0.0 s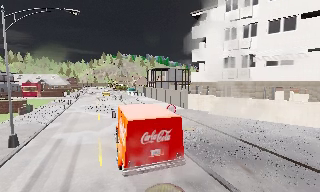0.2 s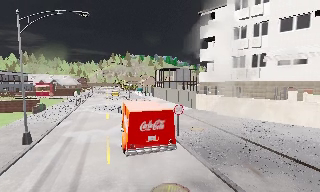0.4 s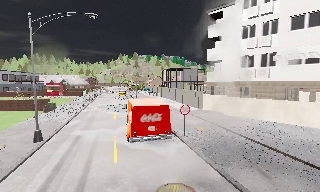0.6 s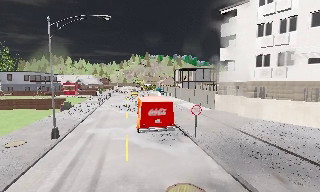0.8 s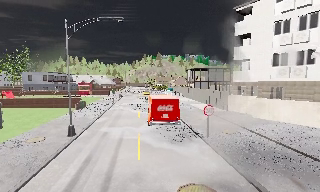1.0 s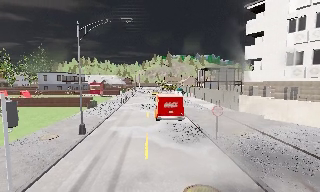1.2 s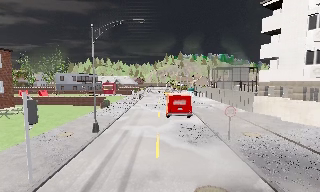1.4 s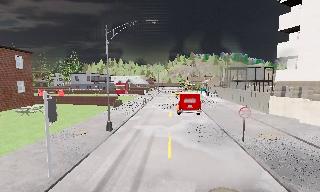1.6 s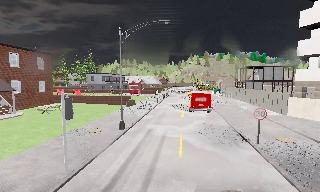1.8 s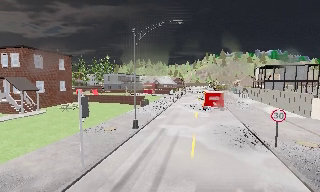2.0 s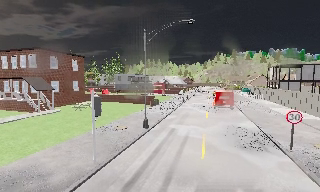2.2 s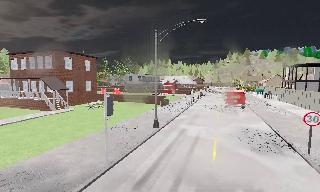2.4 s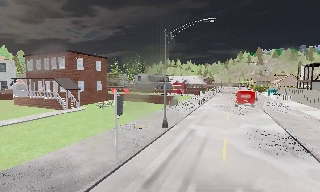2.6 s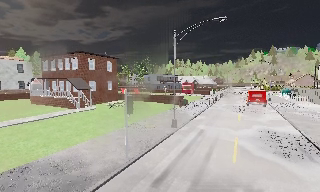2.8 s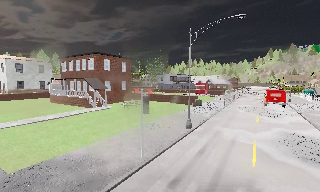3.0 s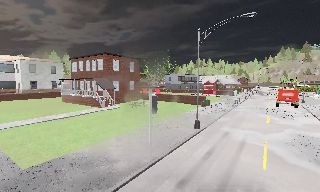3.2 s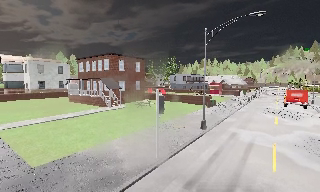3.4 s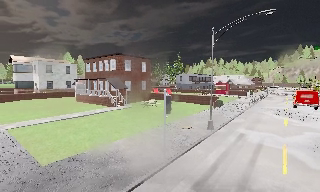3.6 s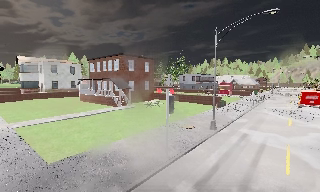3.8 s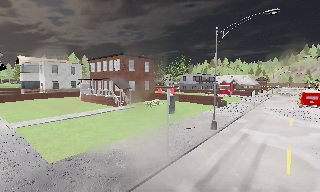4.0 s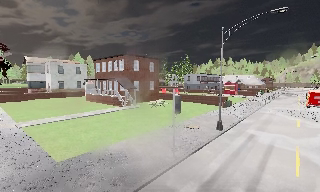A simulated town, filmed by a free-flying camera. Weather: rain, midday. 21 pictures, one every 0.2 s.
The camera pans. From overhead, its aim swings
counterclockwise.
The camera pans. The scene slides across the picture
to the right.
0.0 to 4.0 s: The camera pans to its left, which is counterclockwise from overhead, by about 60 degrees. It travels backward, about 0.5 m.
The film runs forward here.
